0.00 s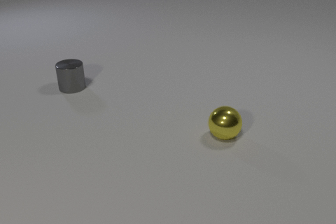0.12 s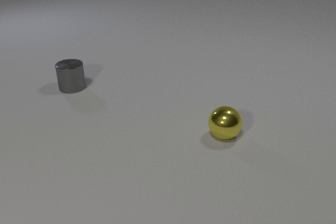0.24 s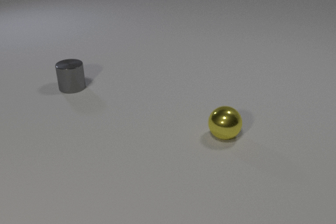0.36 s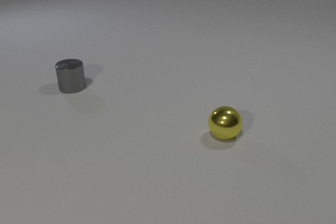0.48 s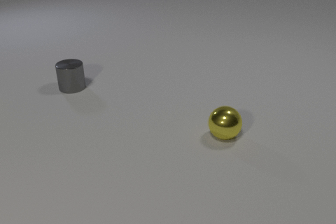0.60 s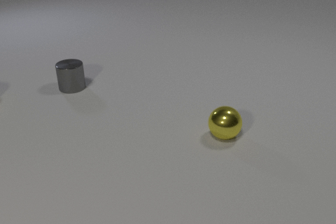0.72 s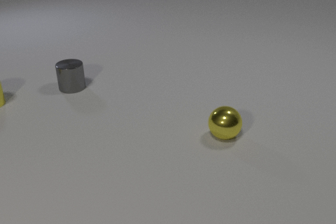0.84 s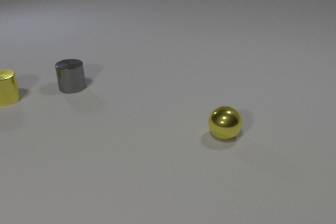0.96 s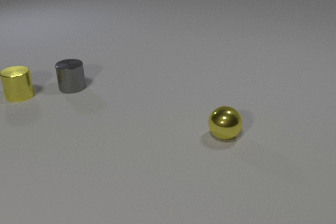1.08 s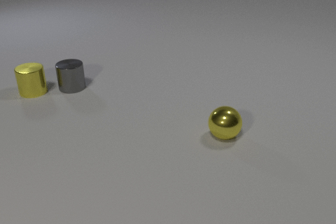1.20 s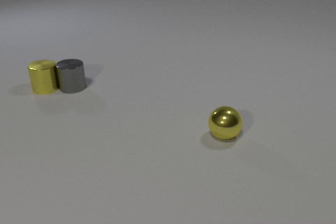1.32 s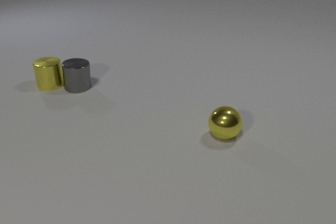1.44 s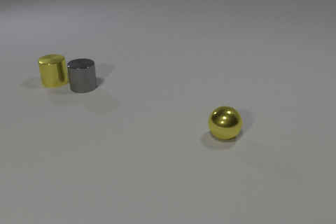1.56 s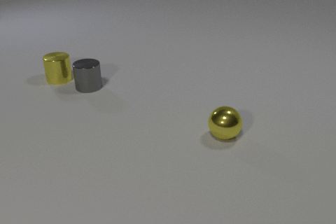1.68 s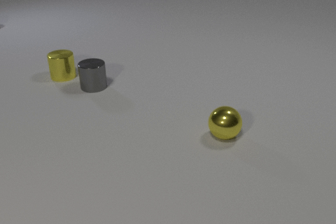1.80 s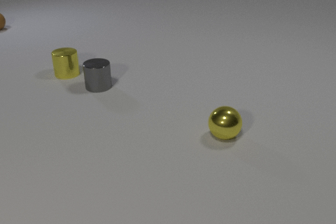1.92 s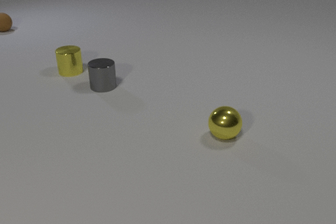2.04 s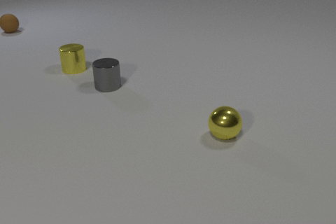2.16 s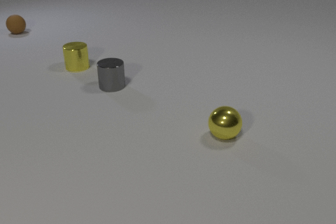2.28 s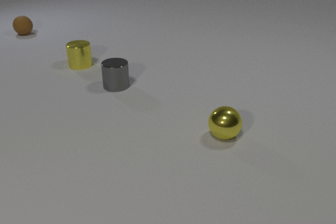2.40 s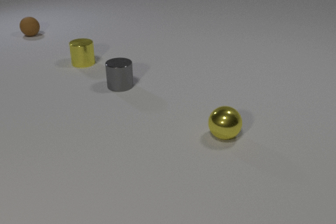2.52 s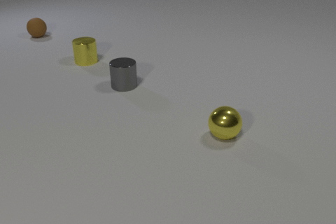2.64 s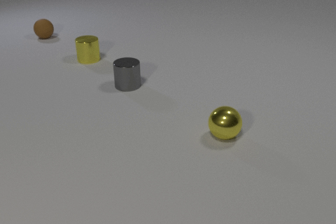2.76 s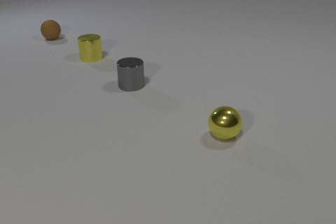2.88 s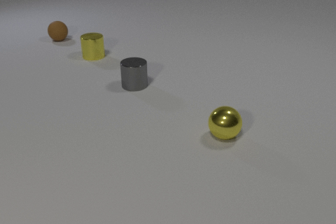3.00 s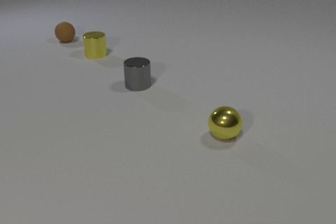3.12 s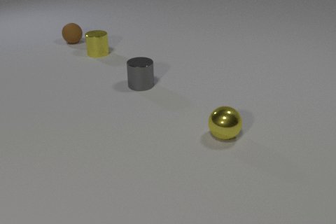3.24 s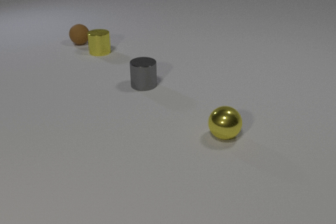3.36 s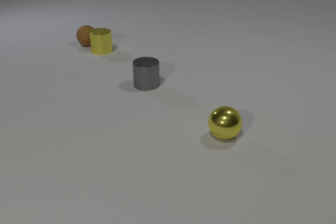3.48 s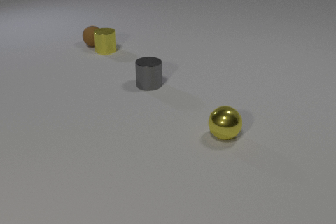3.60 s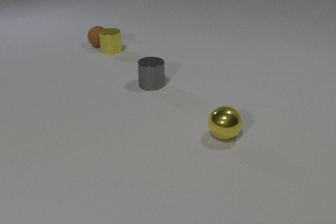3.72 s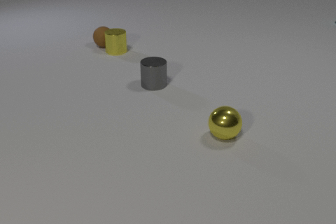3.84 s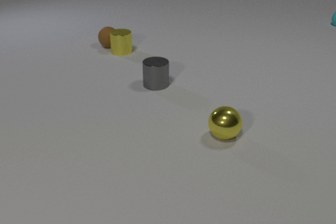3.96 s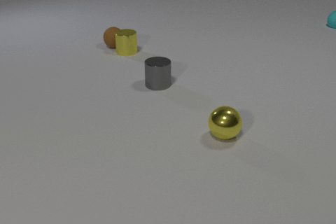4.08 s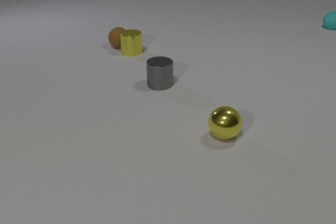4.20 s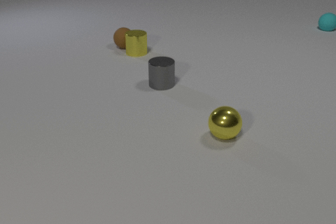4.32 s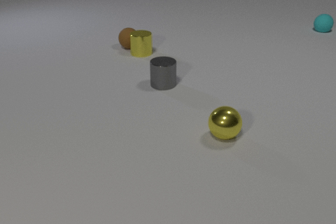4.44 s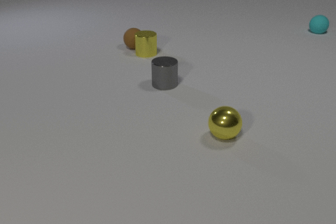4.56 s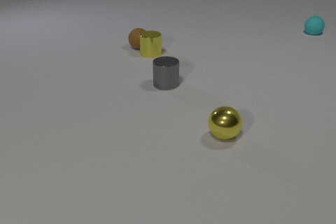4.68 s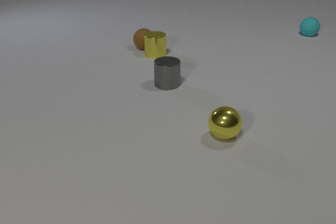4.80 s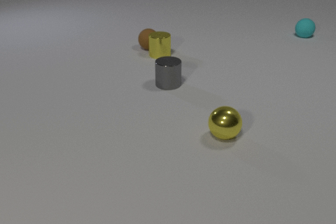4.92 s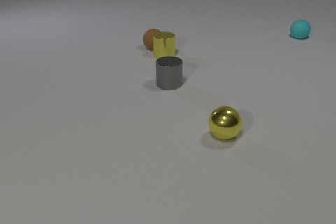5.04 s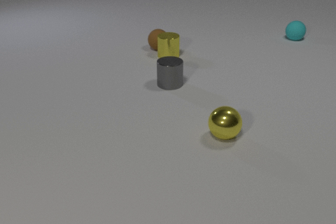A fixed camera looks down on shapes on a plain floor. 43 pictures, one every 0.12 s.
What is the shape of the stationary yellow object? sphere.
Are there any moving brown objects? yes.
Are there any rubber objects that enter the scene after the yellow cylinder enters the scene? yes.
0.00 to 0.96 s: The yellow metal cylinder comes in at the left edge, slides to the right.
0.96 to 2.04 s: The yellow metal cylinder slides to the right and away from the camera. The gray metal cylinder slides to the right. The brown rubber sphere comes in at the left edge, rolls toward the camera and to the right. The yellow metal cylinder and the gray metal cylinder collide.
2.04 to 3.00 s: The yellow metal cylinder slides away from the camera and to the right. The gray metal cylinder slides to the right. The brown rubber sphere rolls to the right and toward the camera.
3.00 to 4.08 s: The yellow metal cylinder slides to the right. The gray metal cylinder slides to the right. The brown rubber sphere rolls to the right and toward the camera. The cyan rubber sphere comes in at the right edge, rolls toward the camera and to the left. The yellow metal cylinder and the brown rubber sphere collide.
4.08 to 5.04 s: The yellow metal cylinder slides to the right. The gray metal cylinder slides to the right. The brown rubber sphere rolls to the right. The cyan rubber sphere rolls toward the camera and to the left.
